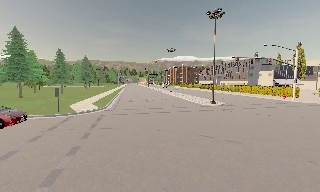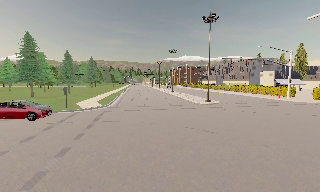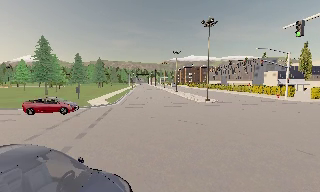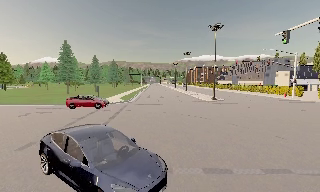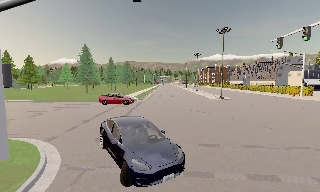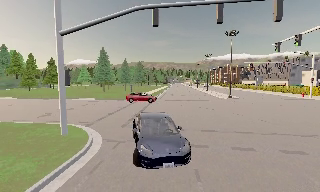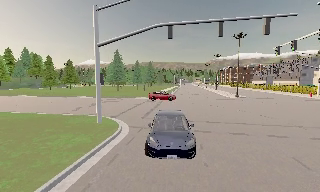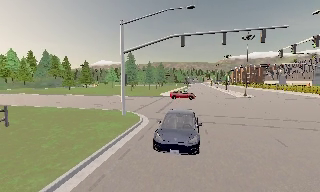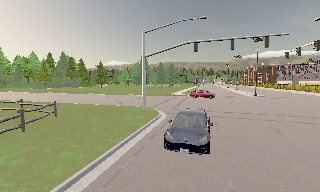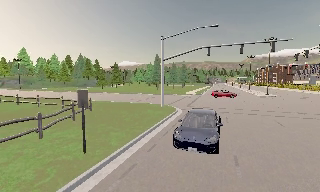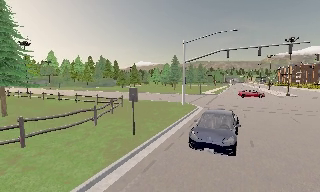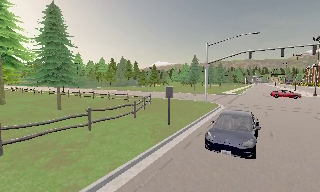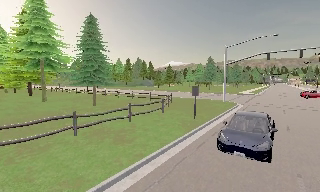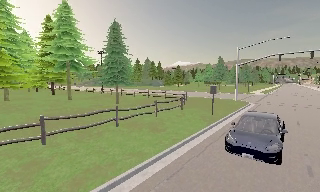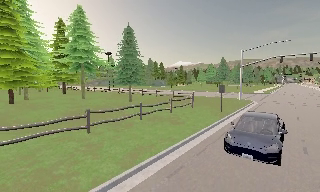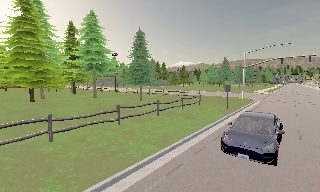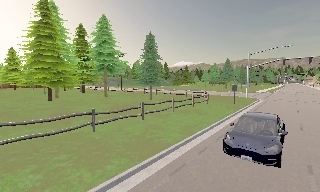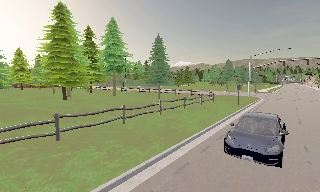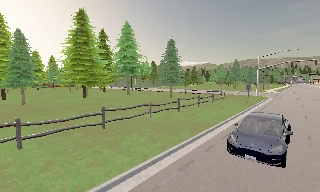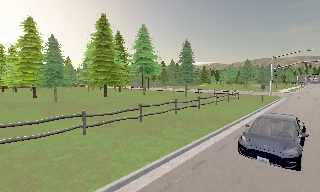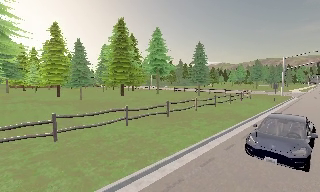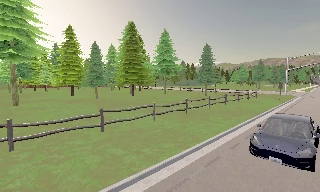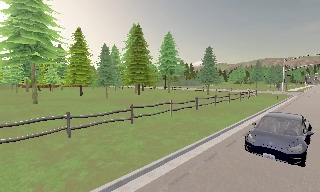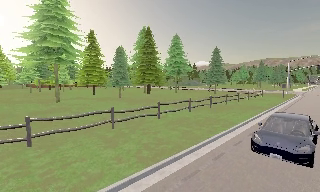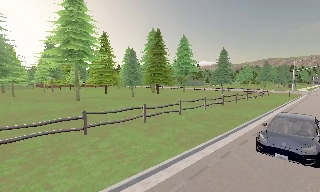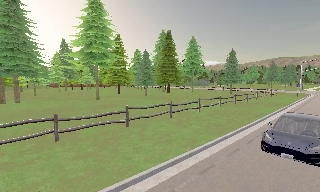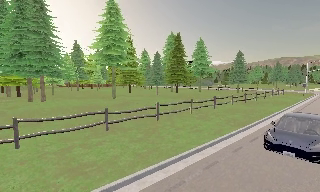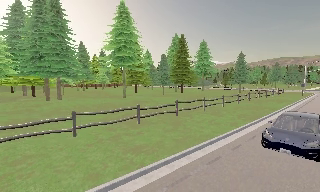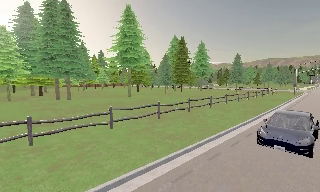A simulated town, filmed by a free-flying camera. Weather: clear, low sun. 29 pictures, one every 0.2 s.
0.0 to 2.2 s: The scene slides to the right, as the camera pans about 40 degrees to its left. It travels backward, about 25 m.
2.2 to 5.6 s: The camera swings to its left by about 15 degrees, and the scene slides to the right. It travels backward and to its left, about 40 m, so what stands in front gets smaller.
The film runs forward here.
